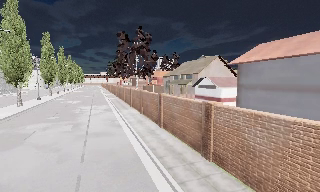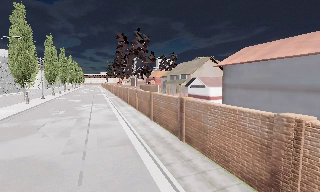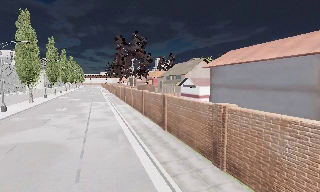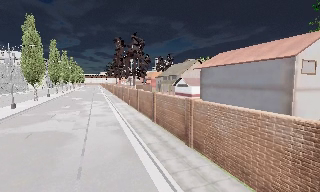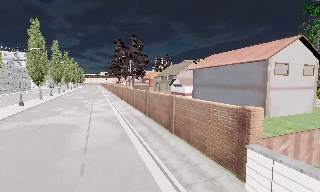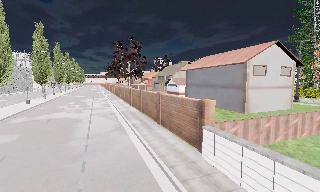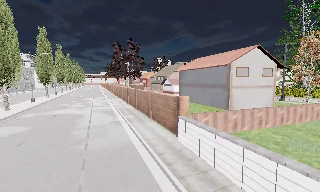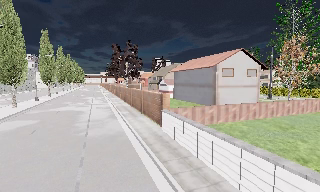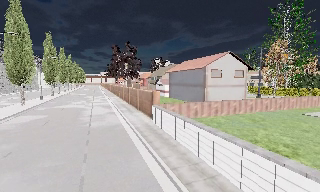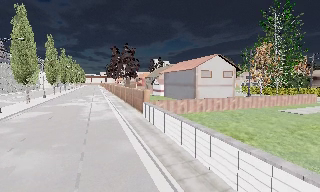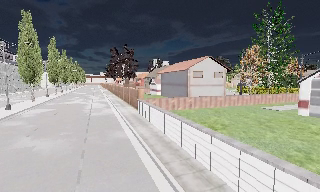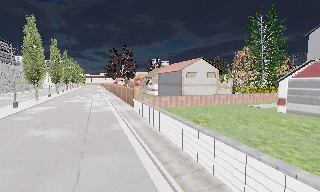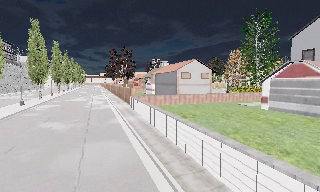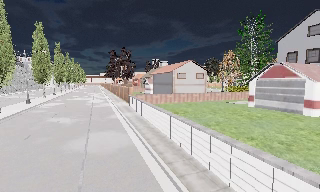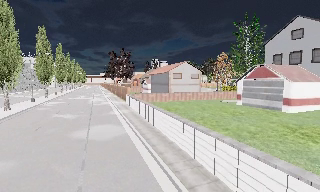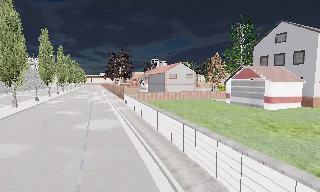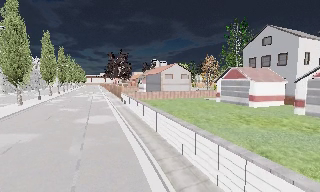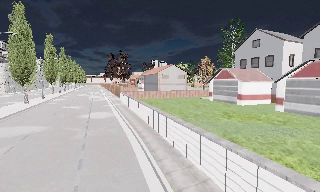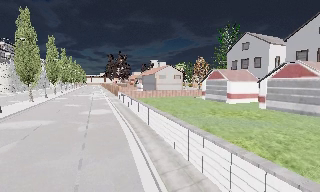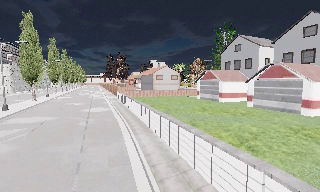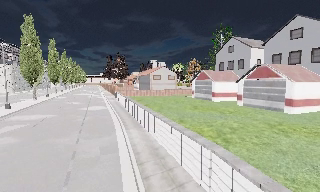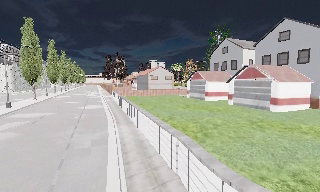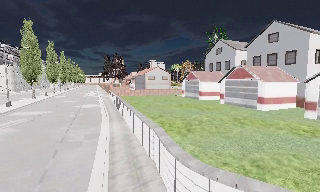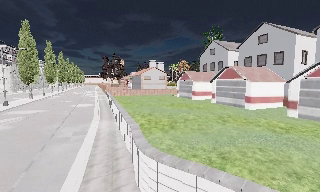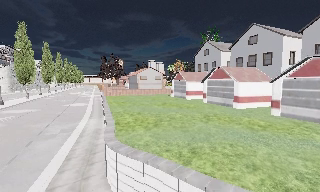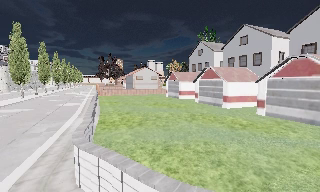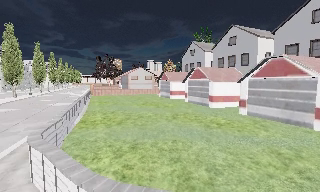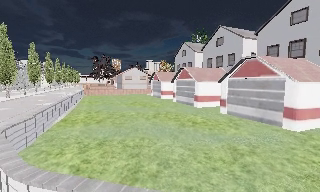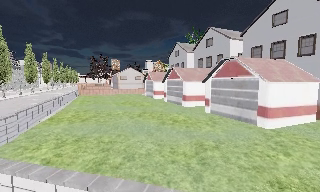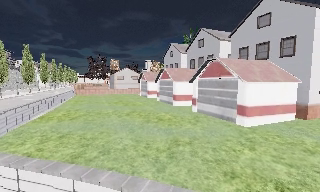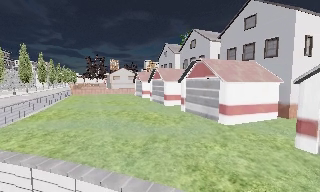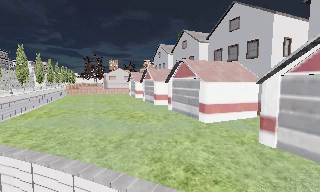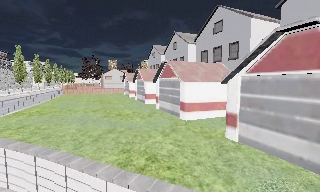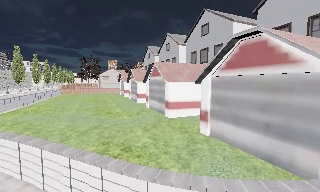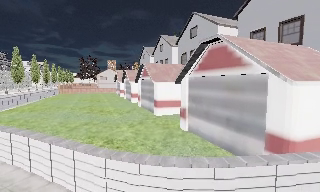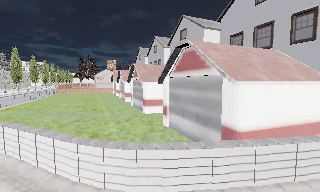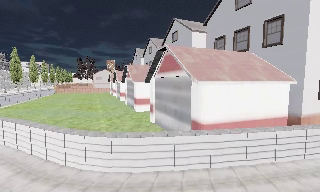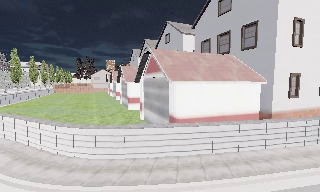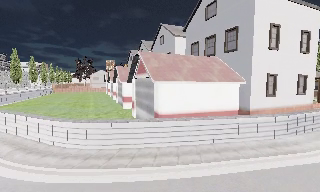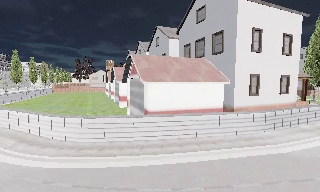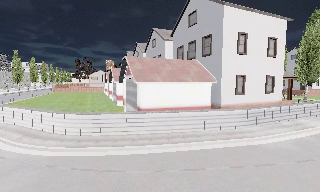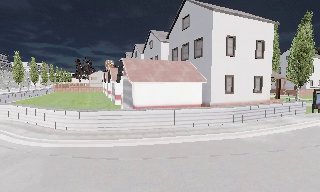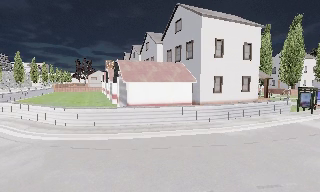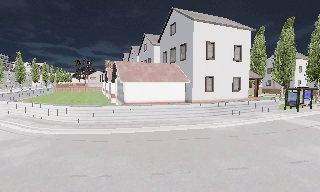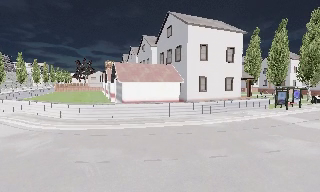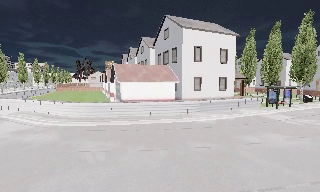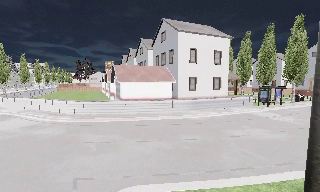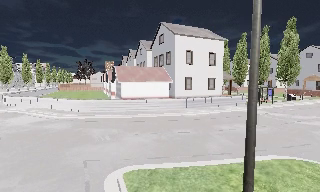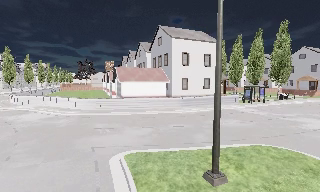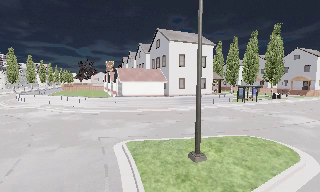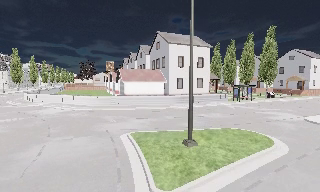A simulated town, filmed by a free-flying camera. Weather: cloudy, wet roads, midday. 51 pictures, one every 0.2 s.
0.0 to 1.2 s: The camera travels backward, about 13 m, so what stands in front gets smaller.
1.2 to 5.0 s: The camera travels backward and to its right, about 35 m, so what stands in front gets smaller. It loses speed.
5.0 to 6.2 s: The camera travels to its right, about 10 m, so close, fixed things drift to the left.
6.2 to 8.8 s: The camera travels backward and to its right, about 18 m, so what stands in front gets smaller.
8.8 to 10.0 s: The camera travels backward, about 8 m, so what stands in front gets smaller.
The film runs backward here.
